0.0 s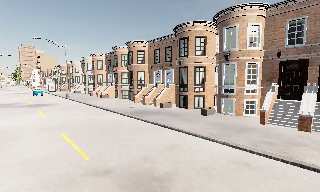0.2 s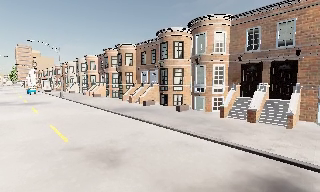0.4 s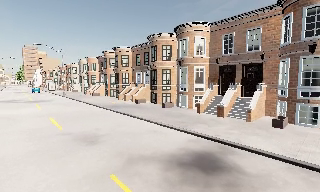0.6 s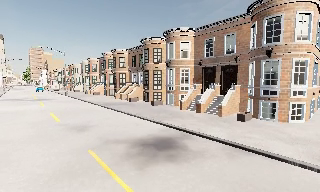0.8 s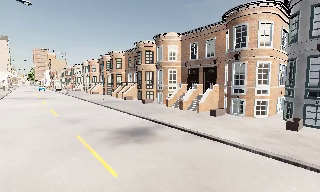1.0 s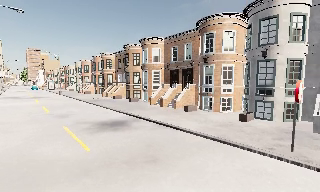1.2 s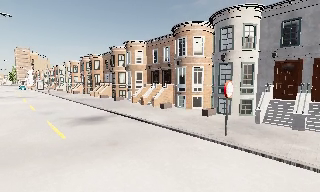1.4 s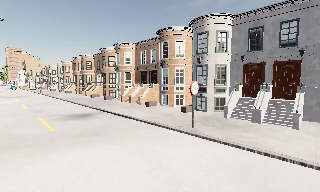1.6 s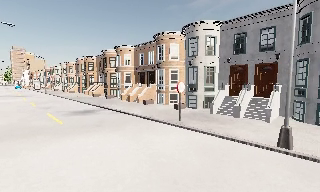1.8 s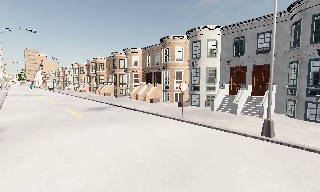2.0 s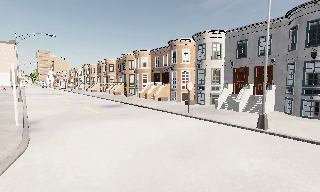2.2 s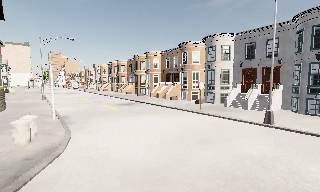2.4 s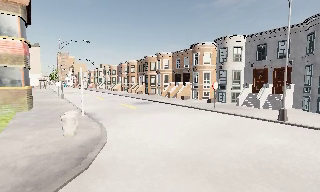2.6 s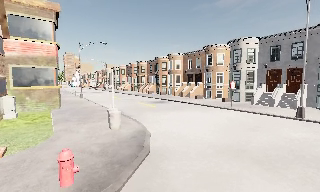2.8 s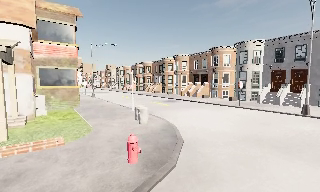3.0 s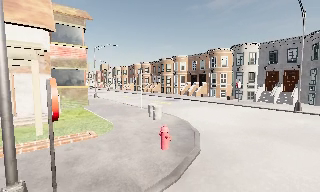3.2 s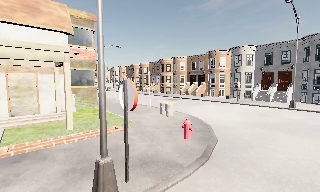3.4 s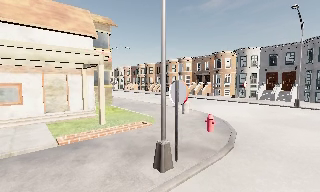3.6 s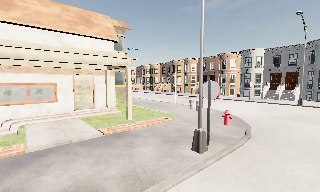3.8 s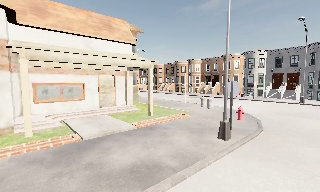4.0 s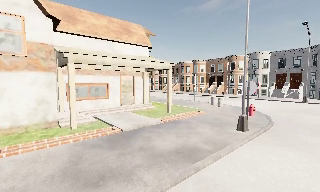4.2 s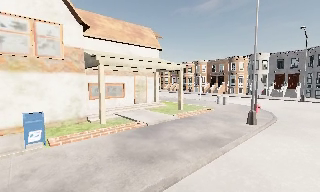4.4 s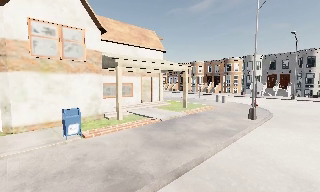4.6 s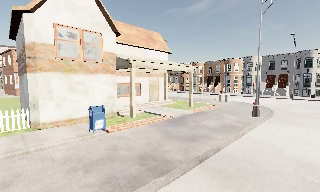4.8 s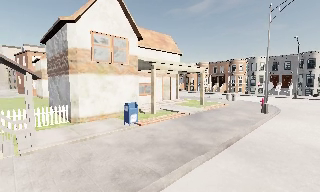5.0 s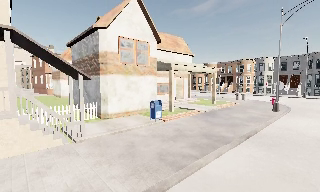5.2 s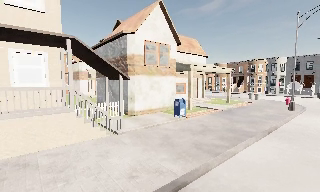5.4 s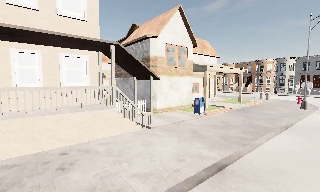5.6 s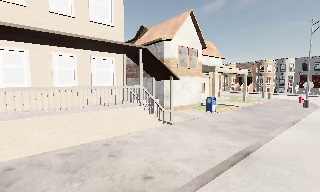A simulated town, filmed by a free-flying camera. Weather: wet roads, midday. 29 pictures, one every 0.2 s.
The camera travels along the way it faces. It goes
backward.
0.0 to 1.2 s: The camera travels backward and to its right, about 12 m, so what stands in front gets smaller.
1.2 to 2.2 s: The camera travels backward, about 6 m, so what stands in front gets smaller.
2.2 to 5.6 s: The camera travels to its left and backward, about 25 m, so close, fixed things drift to the right.
The film runs forward here.
